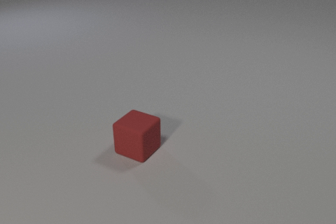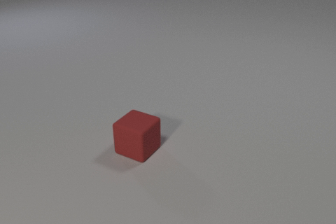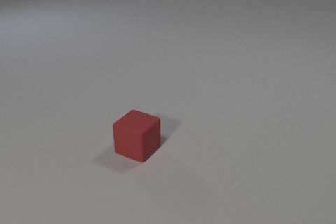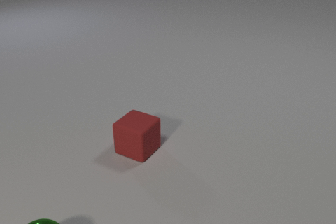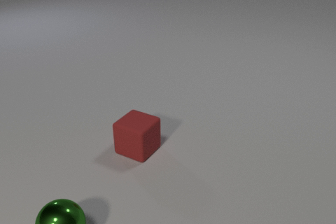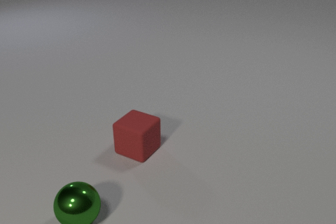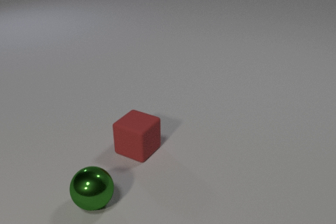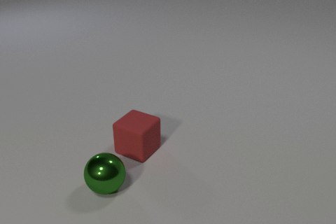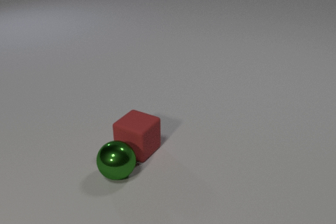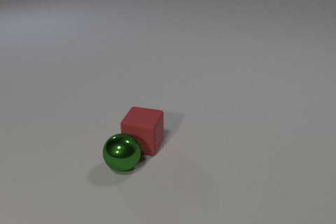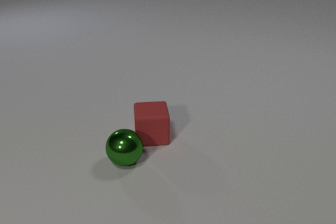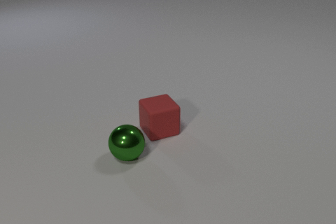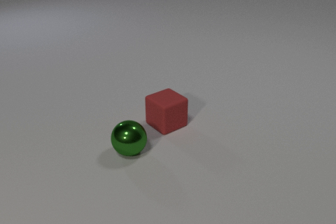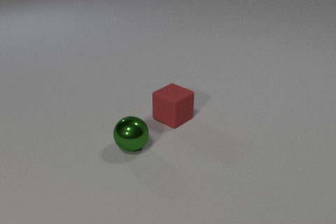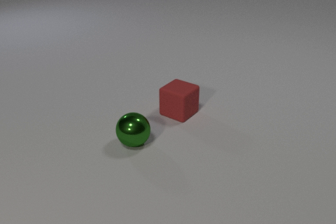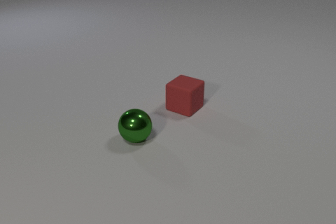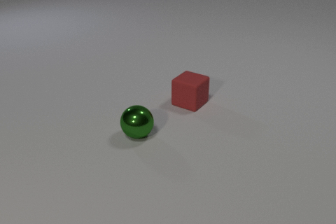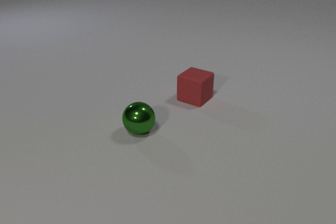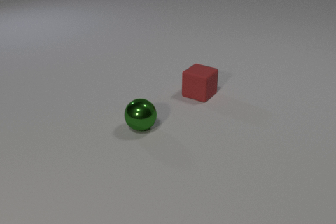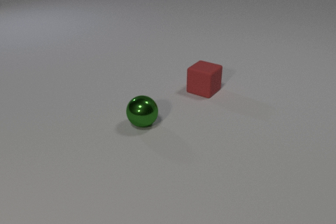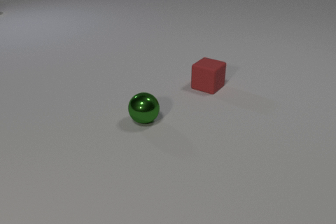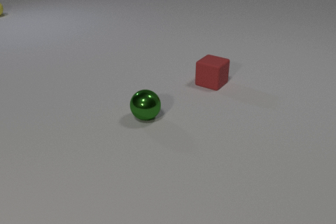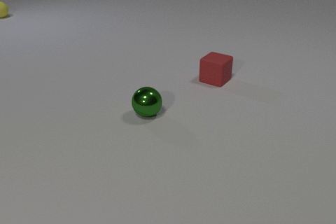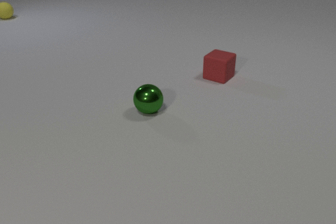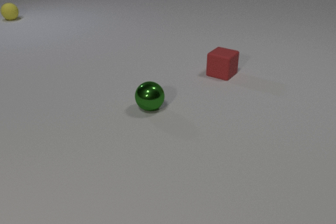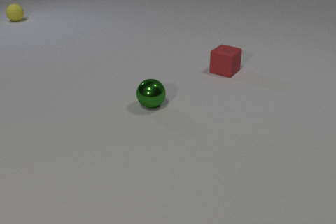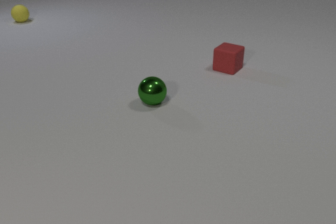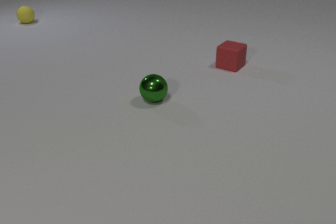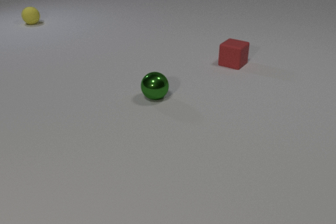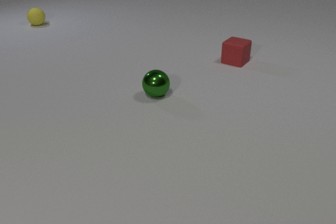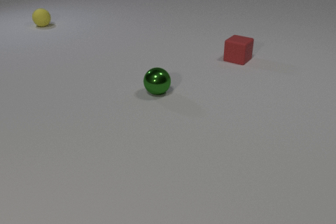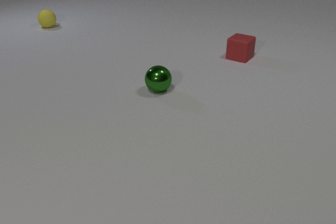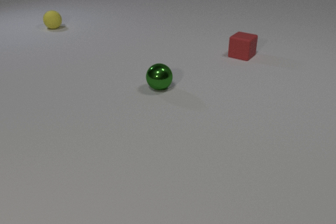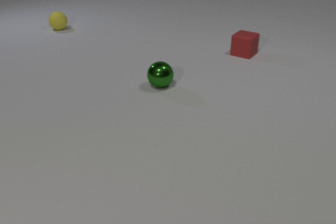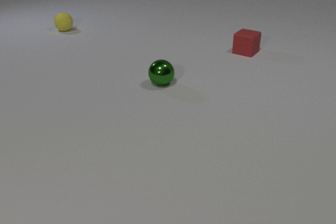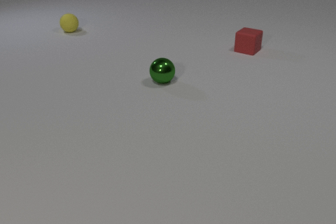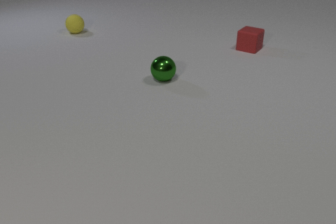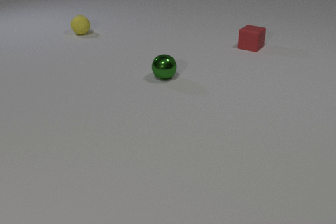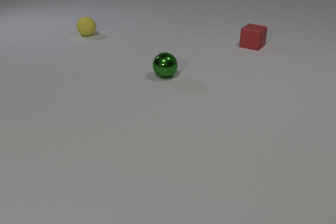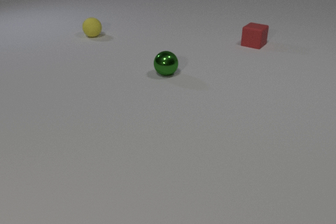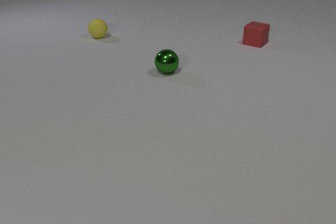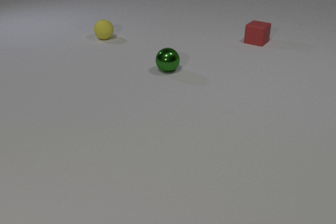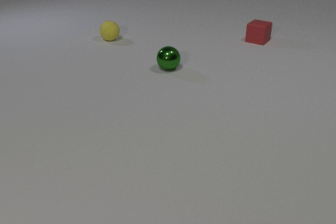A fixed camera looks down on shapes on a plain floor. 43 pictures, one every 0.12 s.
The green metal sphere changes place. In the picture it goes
away from the camera.
The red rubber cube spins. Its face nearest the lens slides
to the right.
0.00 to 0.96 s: The green metal sphere comes in at the bottom edge, rolls away from the camera and to the right.
0.96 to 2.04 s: The green metal sphere rolls away from the camera. The red rubber cube slides away from the camera and to the right, spins so that its near face slides to the right, counterclockwise seen from above. The green metal sphere and the red rubber cube collide.
2.04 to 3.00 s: The green metal sphere rolls away from the camera. The red rubber cube slides away from the camera and to the right. The yellow rubber sphere comes in at the left edge, rolls toward the camera and to the right.
3.00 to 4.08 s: The green metal sphere rolls away from the camera. The red rubber cube slides away from the camera. The yellow rubber sphere rolls toward the camera and to the right.
4.08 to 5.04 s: The green metal sphere rolls away from the camera. The red rubber cube slides away from the camera. The yellow rubber sphere rolls to the right and toward the camera.
How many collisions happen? 1.
What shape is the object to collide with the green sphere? cube.
Are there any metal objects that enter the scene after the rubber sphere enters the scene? no.
